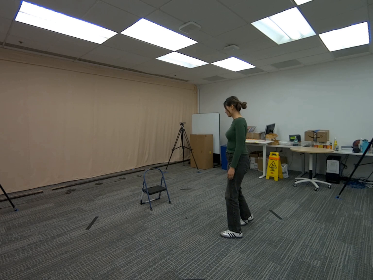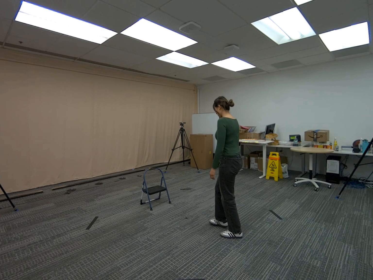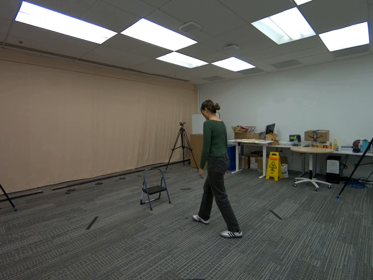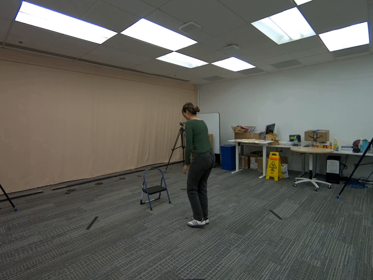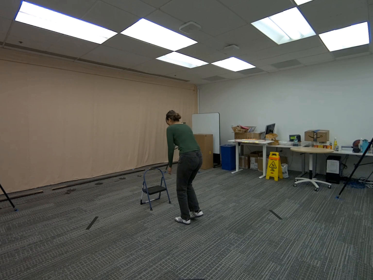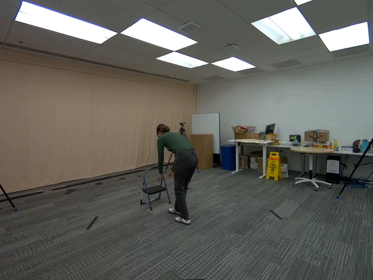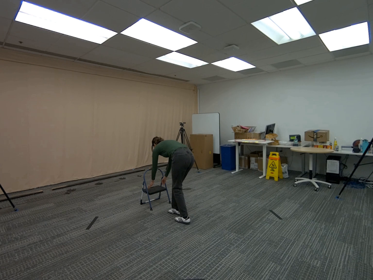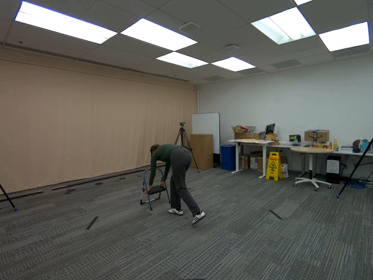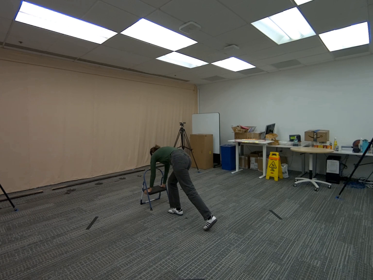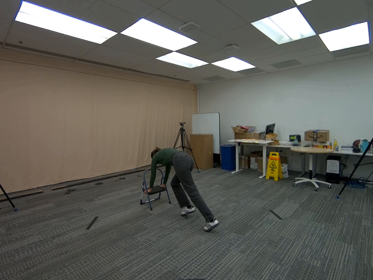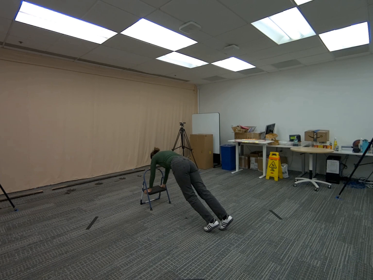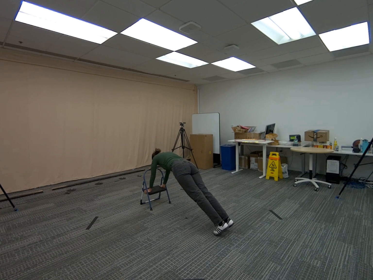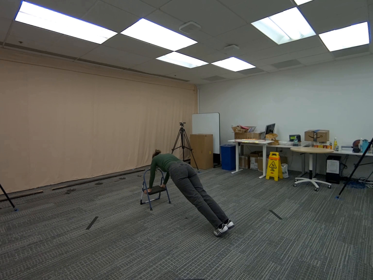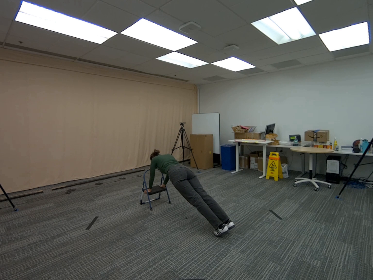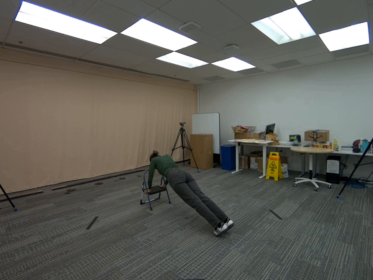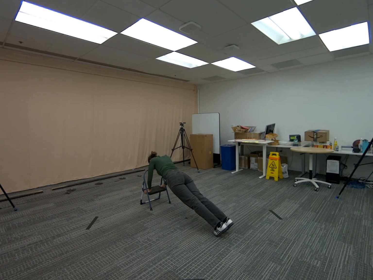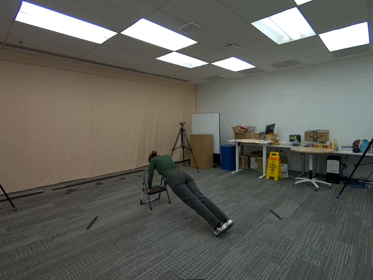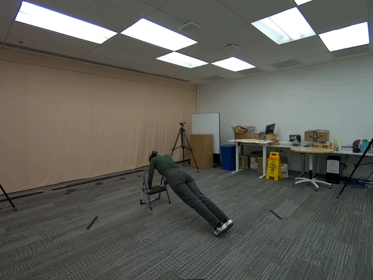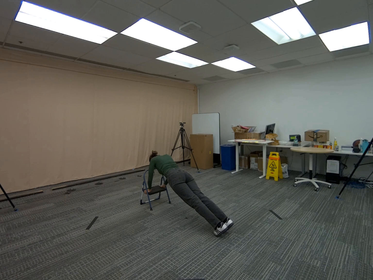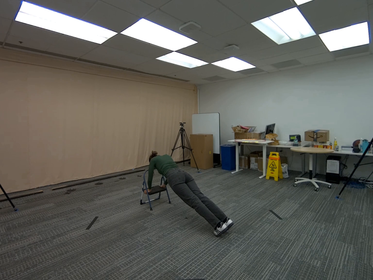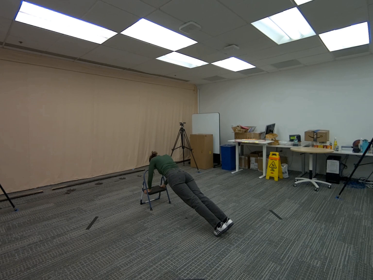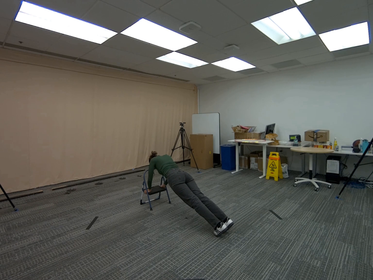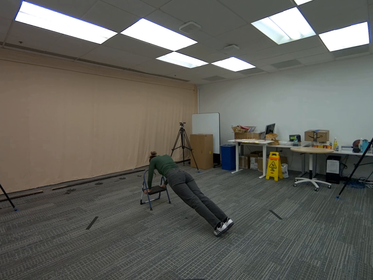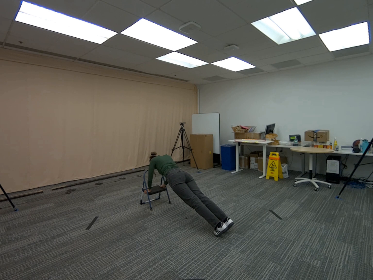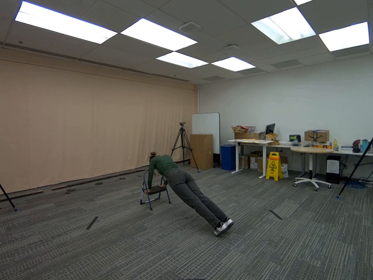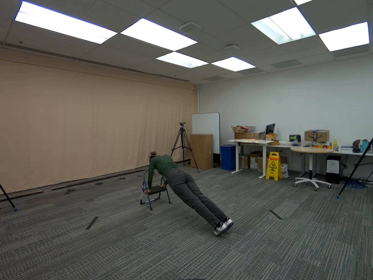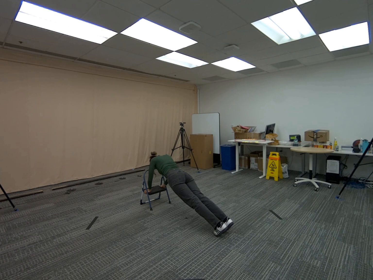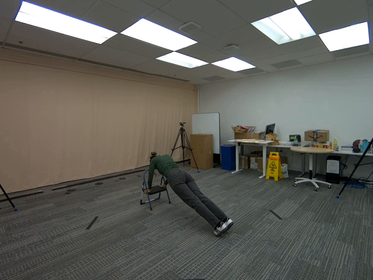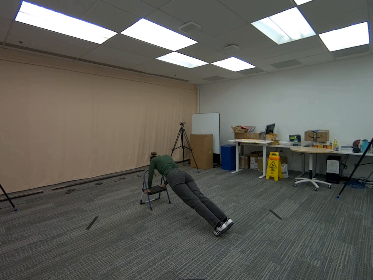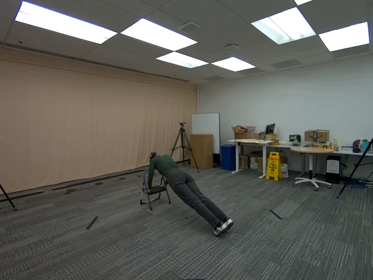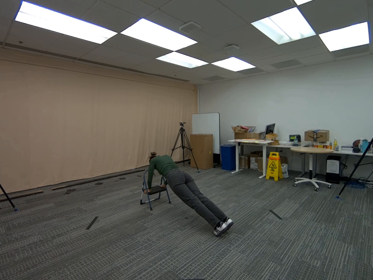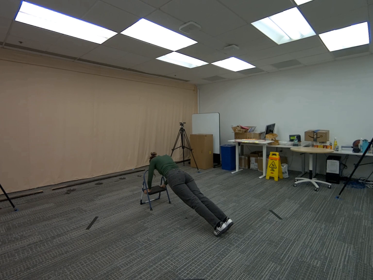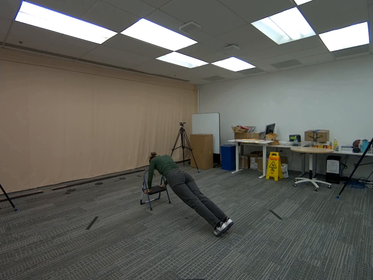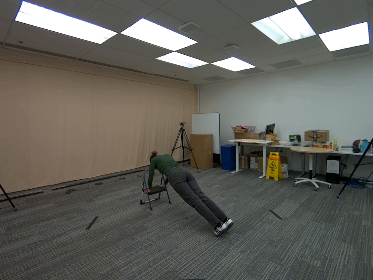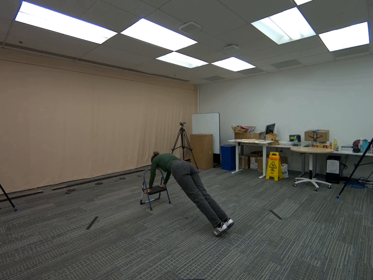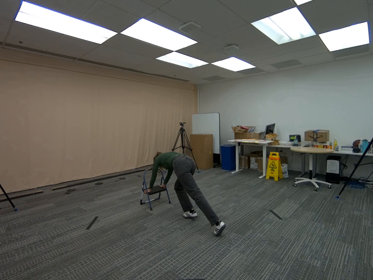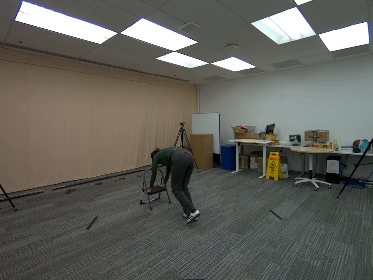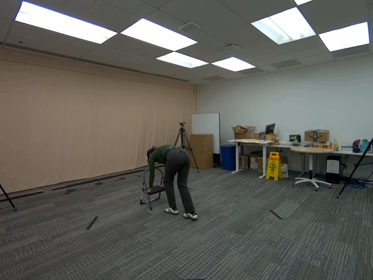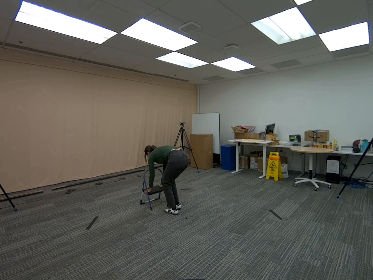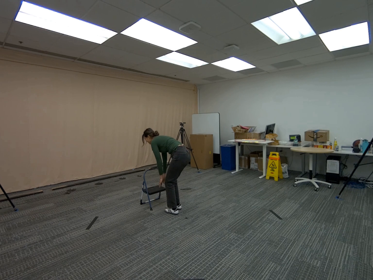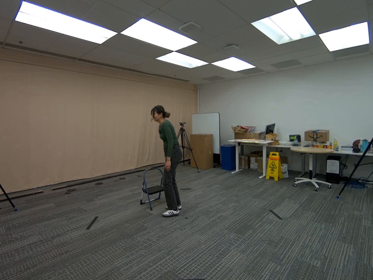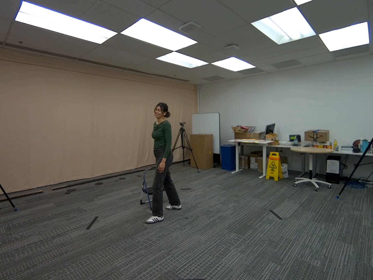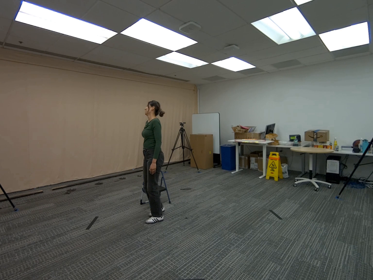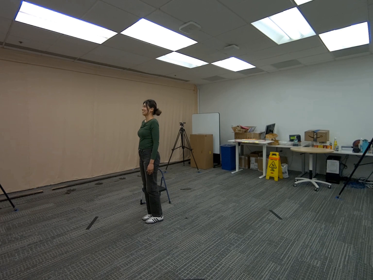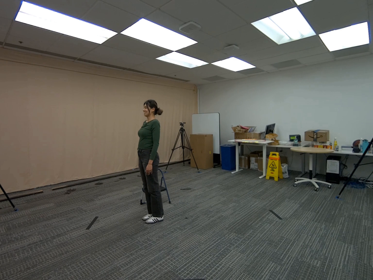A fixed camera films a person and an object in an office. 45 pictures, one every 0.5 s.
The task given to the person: Walk over to the step ladder and hold onto the step ladder as you proceed to do a plank. Hold the plank for ~10 sec.
